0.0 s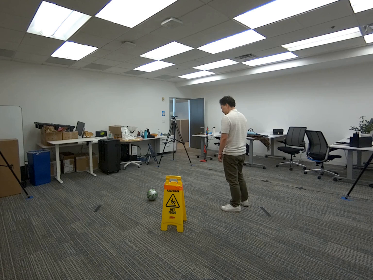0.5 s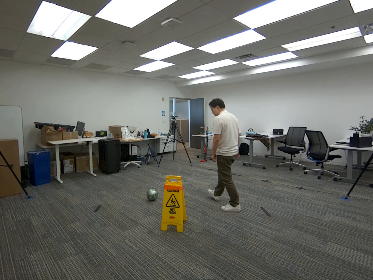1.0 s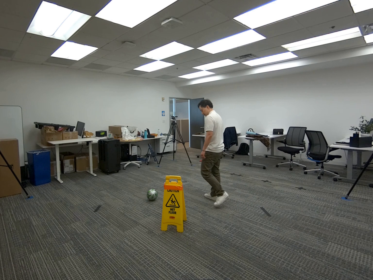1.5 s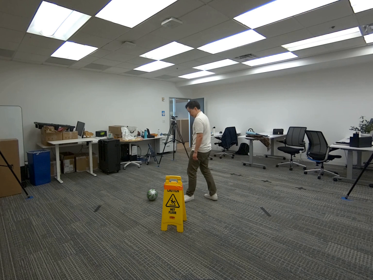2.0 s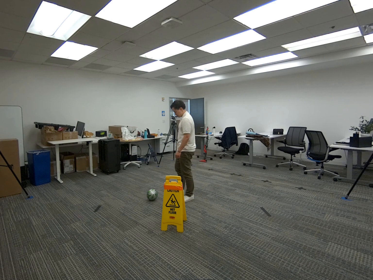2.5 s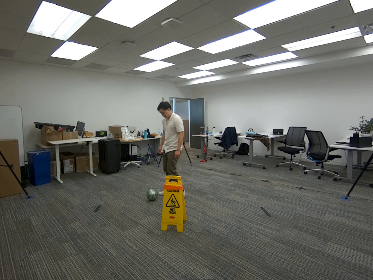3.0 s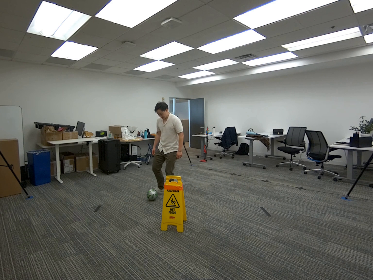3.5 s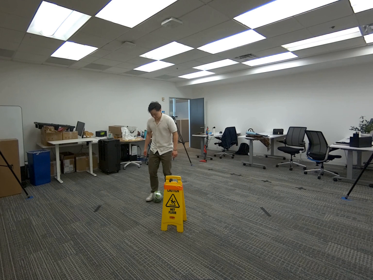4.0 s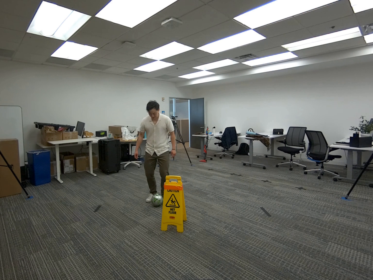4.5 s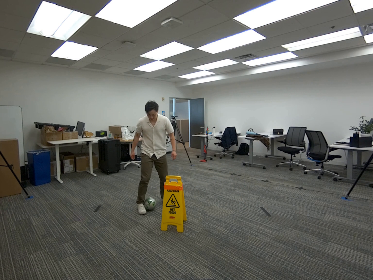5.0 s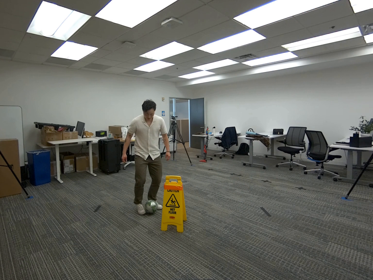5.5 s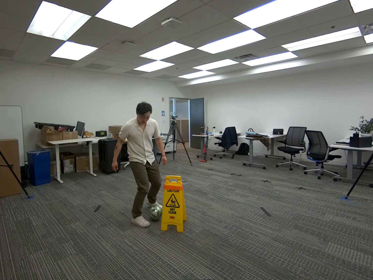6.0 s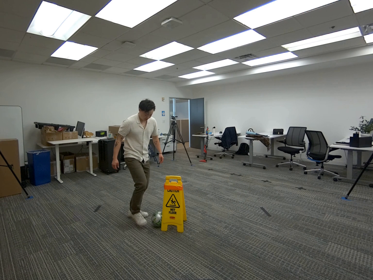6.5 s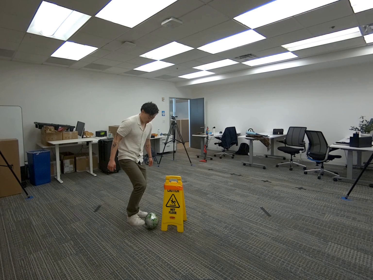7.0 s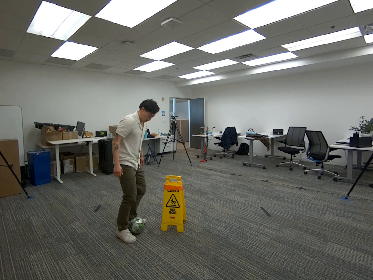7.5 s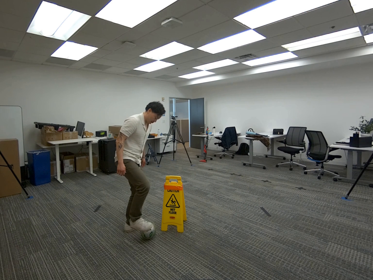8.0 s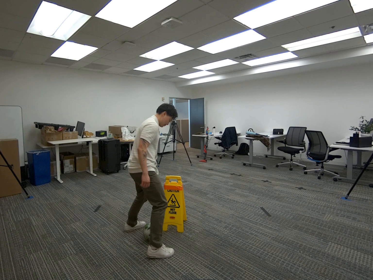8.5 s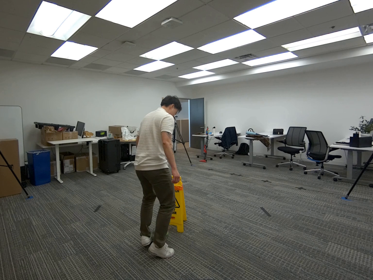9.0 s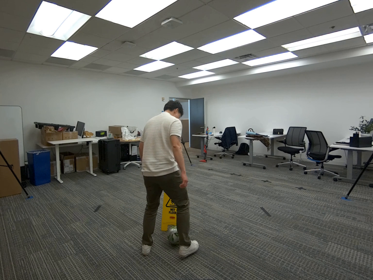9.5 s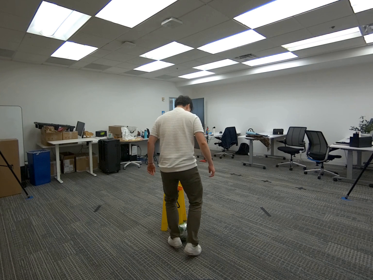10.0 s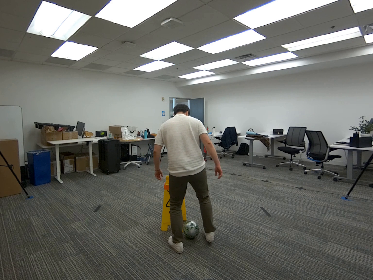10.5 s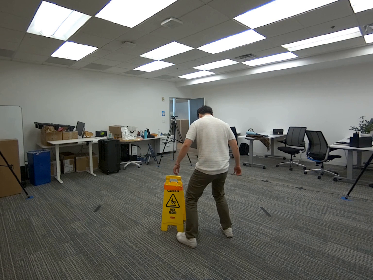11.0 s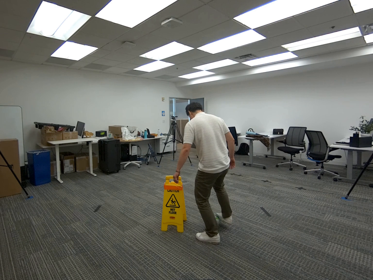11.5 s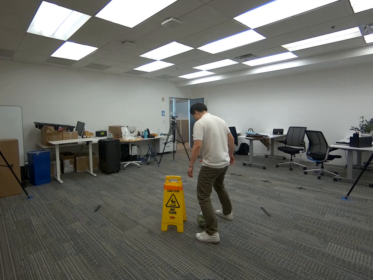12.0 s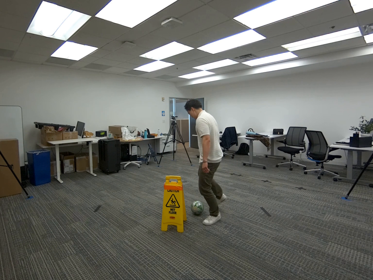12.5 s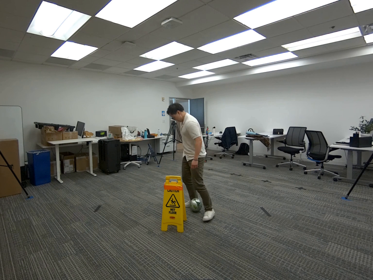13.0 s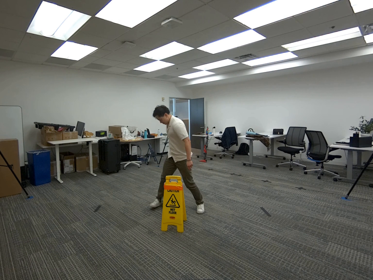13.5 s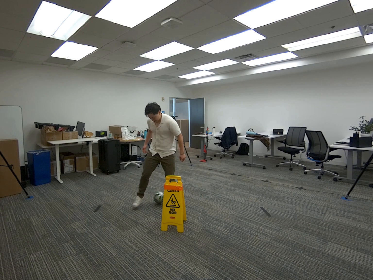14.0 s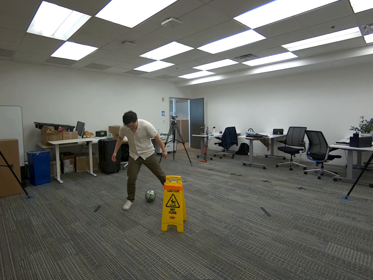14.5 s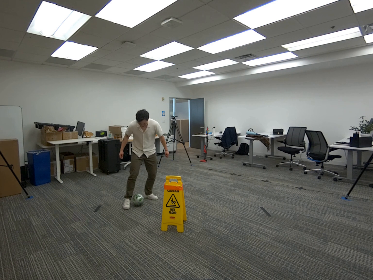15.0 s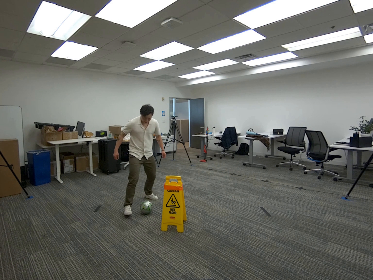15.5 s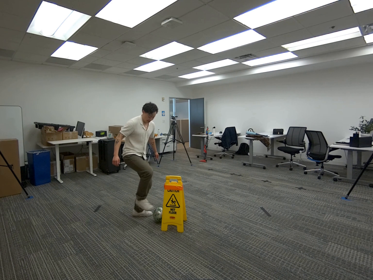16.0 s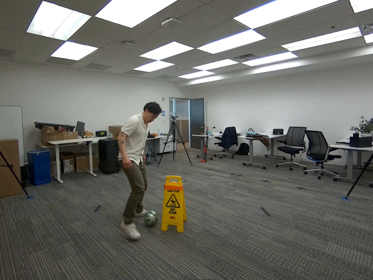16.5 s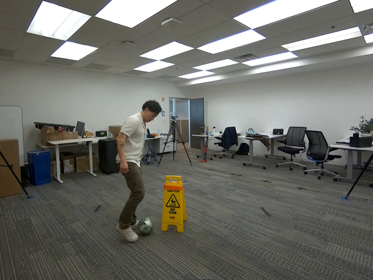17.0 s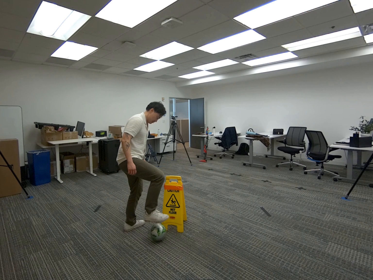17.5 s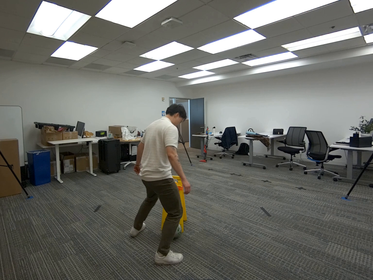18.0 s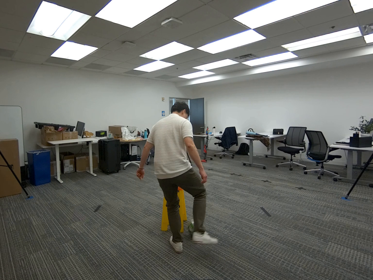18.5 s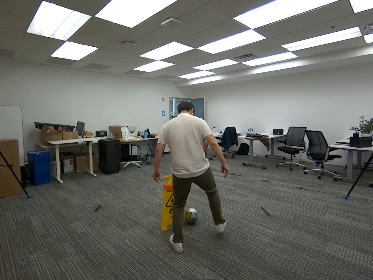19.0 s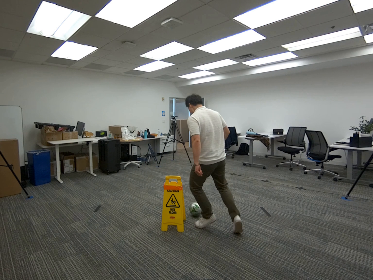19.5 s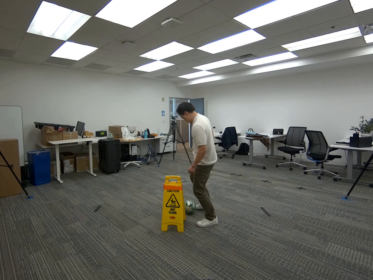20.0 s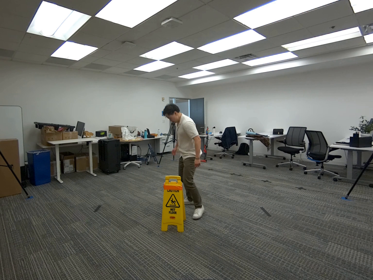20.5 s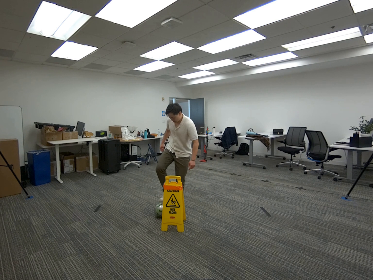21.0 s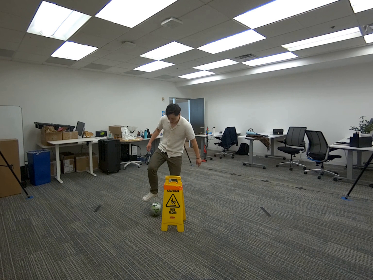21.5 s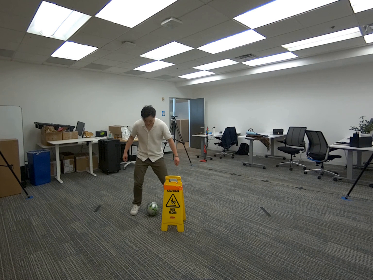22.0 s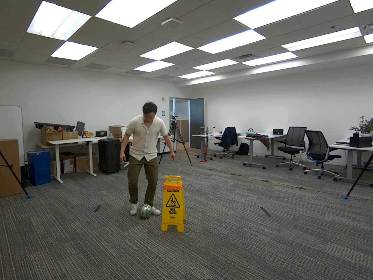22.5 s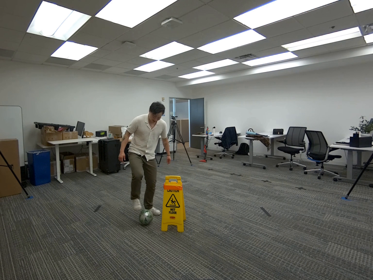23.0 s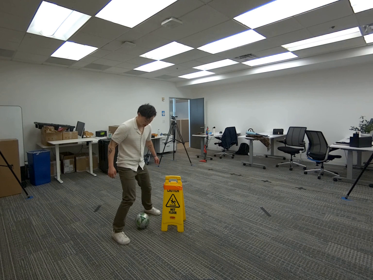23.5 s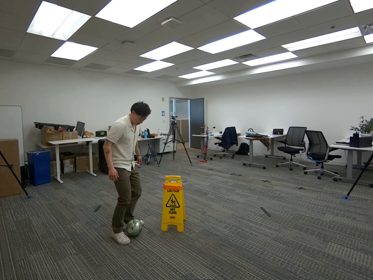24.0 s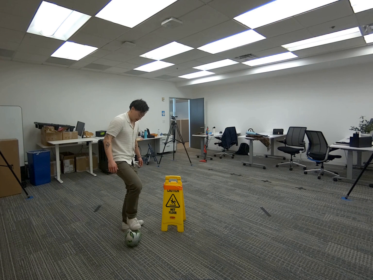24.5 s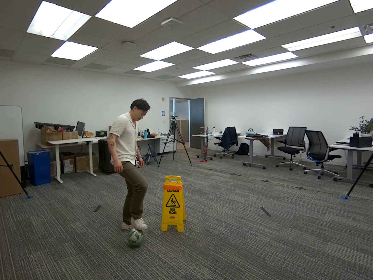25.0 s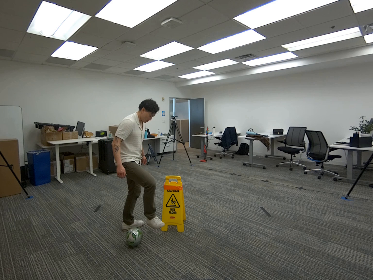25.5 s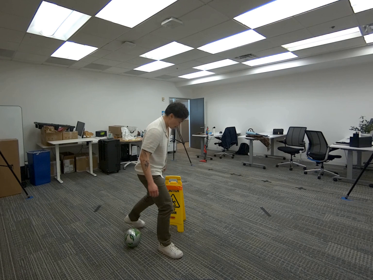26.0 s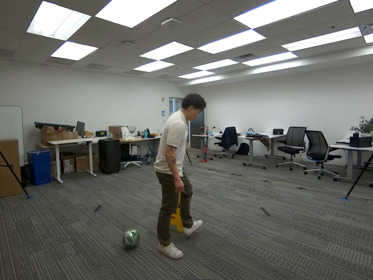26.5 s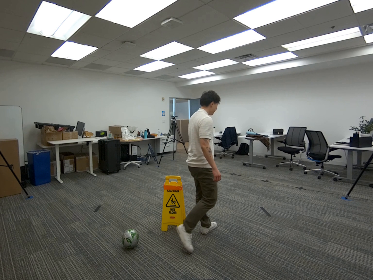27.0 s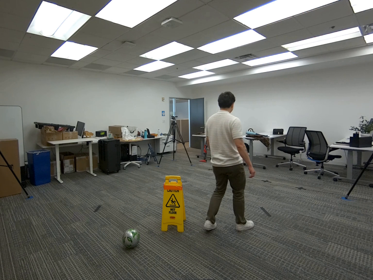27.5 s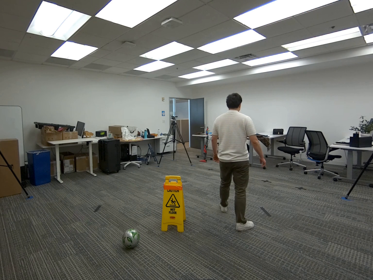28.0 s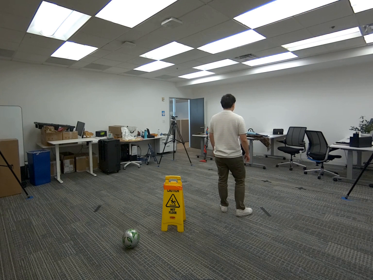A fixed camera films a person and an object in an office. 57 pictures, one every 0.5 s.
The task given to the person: Walk over to the soccer ball and dribble the soccer ball around the wet floor sign.
